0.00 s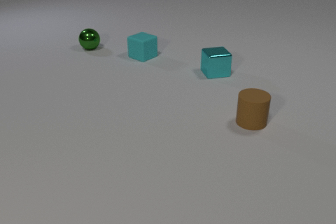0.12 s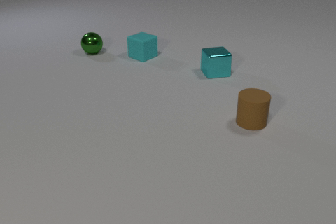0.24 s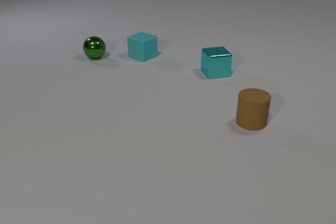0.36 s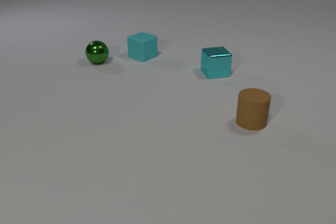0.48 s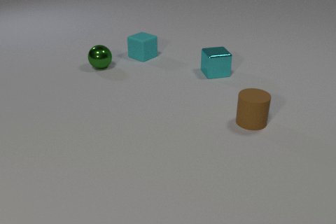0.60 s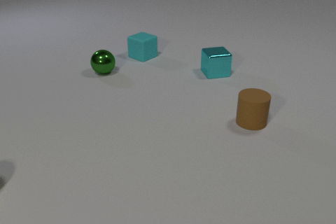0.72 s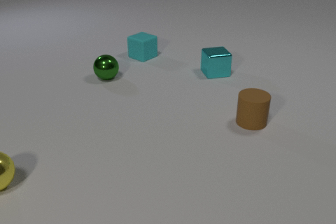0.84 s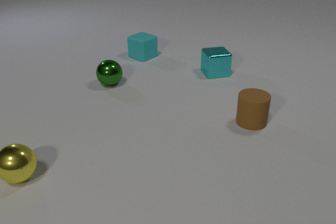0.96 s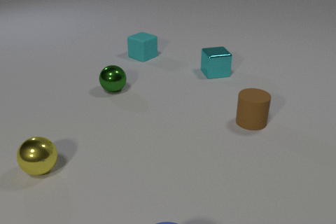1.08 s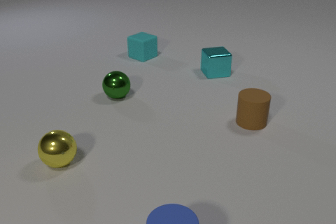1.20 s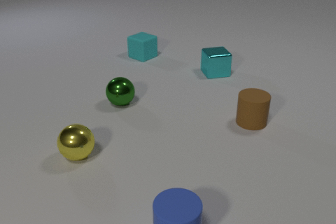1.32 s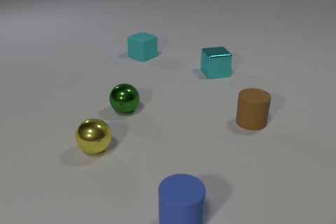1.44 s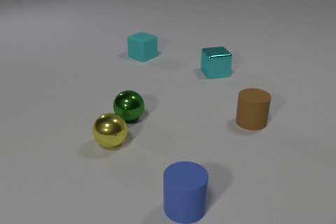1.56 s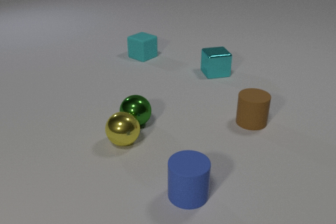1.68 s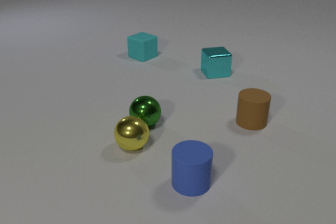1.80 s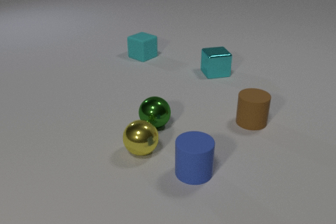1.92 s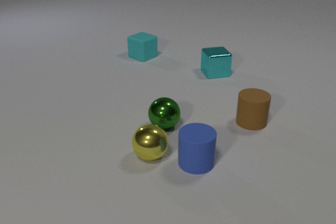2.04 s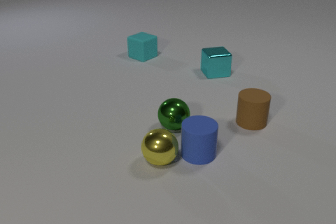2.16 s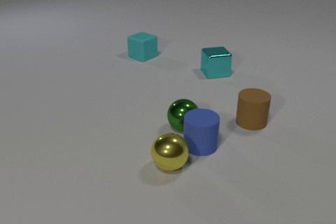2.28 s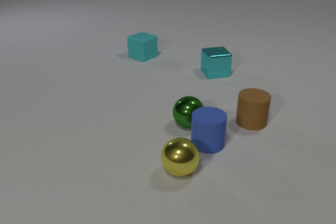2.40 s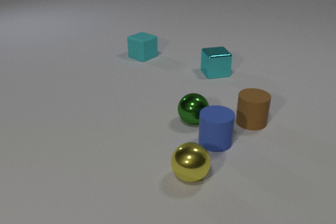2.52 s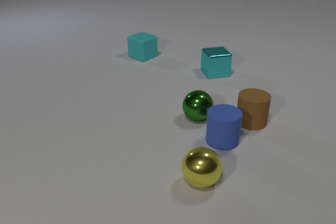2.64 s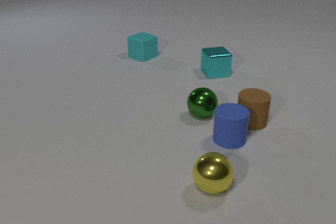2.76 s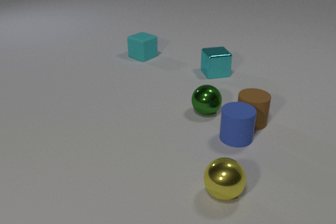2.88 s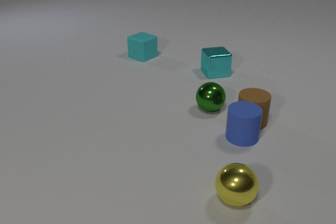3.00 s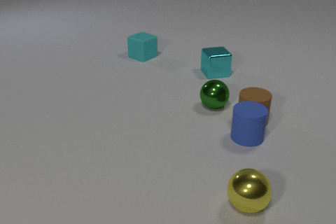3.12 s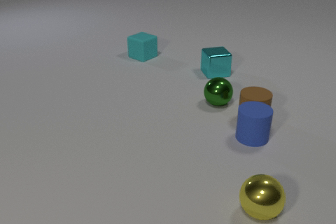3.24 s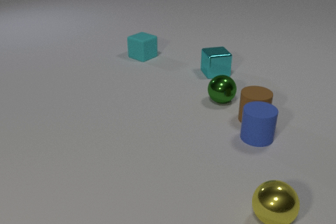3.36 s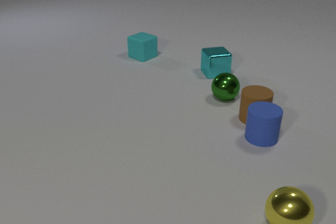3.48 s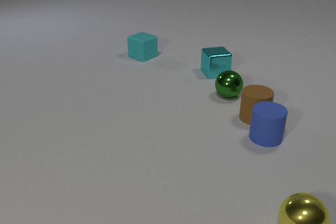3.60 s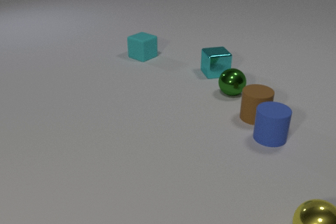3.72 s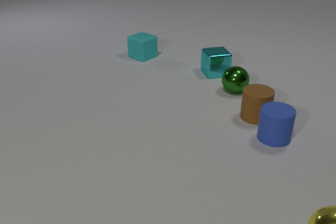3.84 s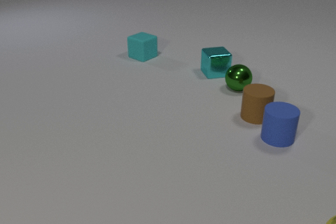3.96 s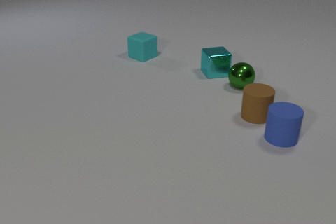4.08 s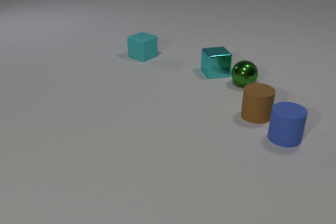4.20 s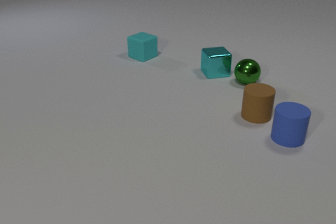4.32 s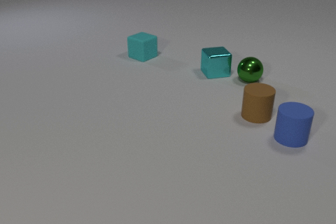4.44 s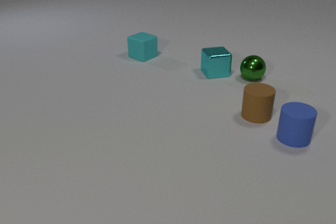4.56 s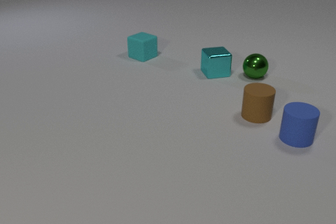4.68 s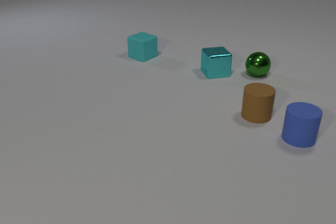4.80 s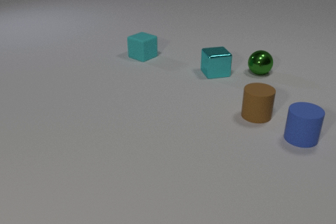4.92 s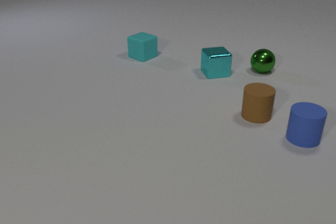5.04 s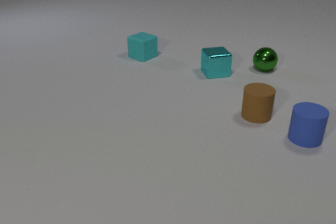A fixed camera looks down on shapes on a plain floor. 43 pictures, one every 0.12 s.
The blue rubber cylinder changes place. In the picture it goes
away from the camera.
The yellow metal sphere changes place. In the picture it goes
to the right.
0.00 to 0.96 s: The yellow metal sphere comes in at the left edge, rolls to the right. The green metal sphere rolls toward the camera.
0.96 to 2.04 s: The yellow metal sphere rolls to the right. The green metal sphere rolls toward the camera and to the right. The blue rubber cylinder slides away from the camera. The yellow metal sphere and the green metal sphere collide.
2.04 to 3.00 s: The yellow metal sphere rolls to the right and toward the camera. The green metal sphere rolls away from the camera and to the right. The blue rubber cylinder slides to the right and away from the camera. The green metal sphere and the blue rubber cylinder collide. The blue rubber cylinder and the brown rubber cylinder collide.
3.00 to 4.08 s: The yellow metal sphere rolls to the right, leaves at the bottom edge. The green metal sphere rolls away from the camera and to the right. The blue rubber cylinder slides to the right. The brown rubber cylinder slides away from the camera.
4.08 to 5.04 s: The green metal sphere rolls away from the camera and to the right. The blue rubber cylinder slides to the right.
Are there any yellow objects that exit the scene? yes.
How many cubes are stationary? 2.
What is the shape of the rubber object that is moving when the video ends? cylinder.
